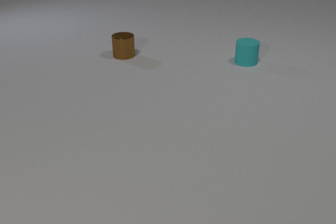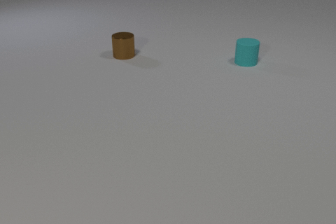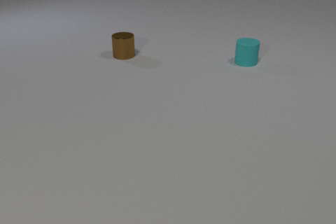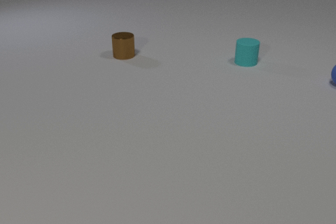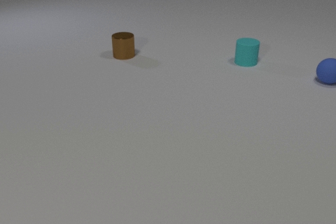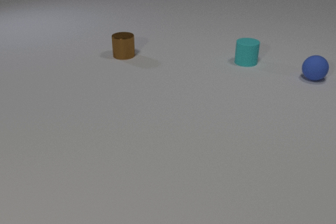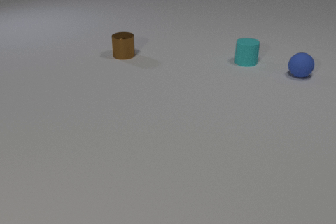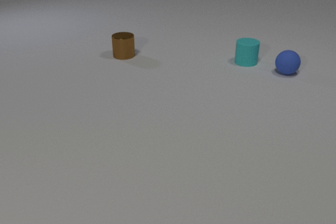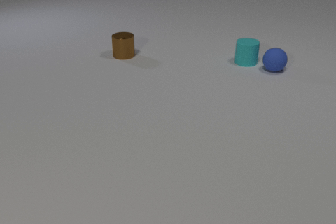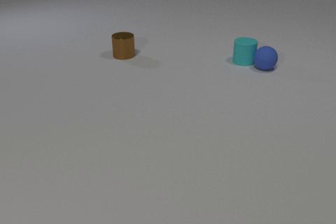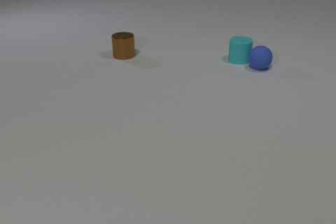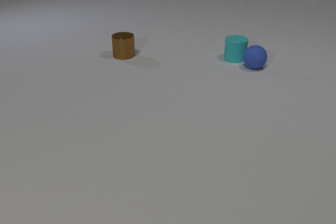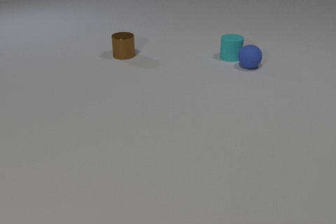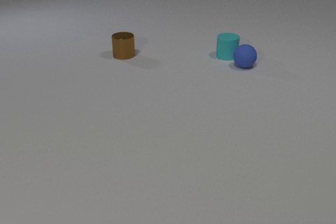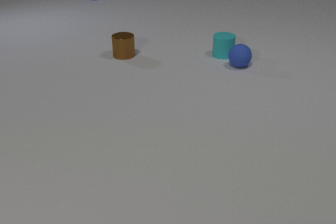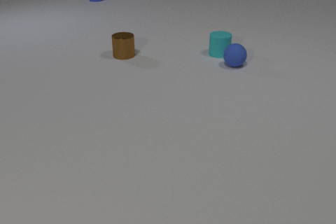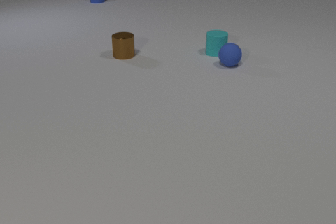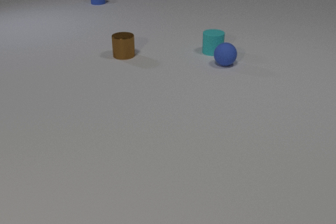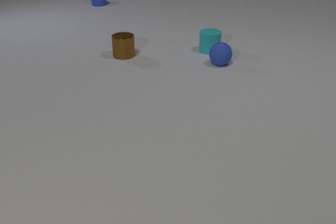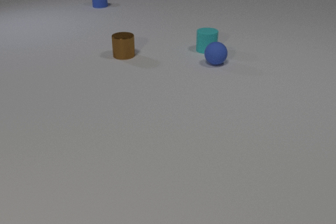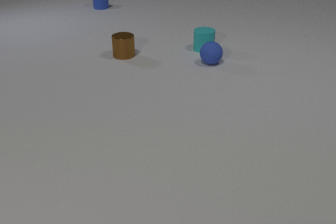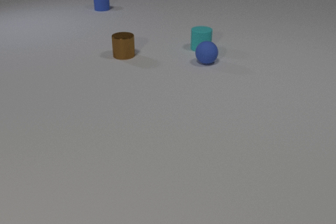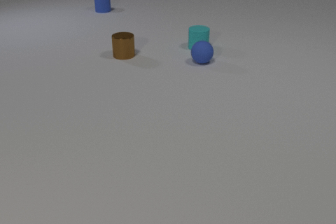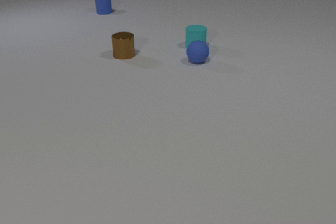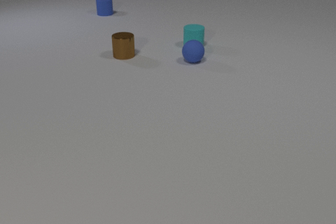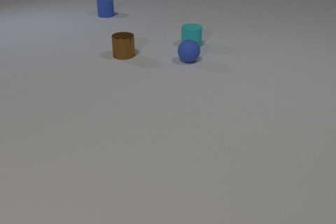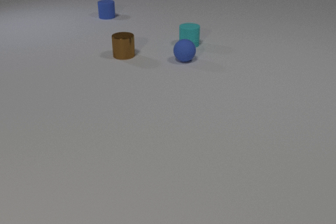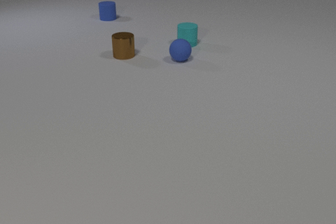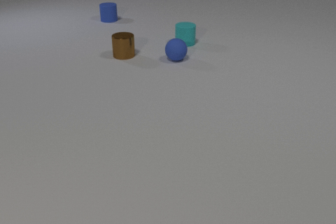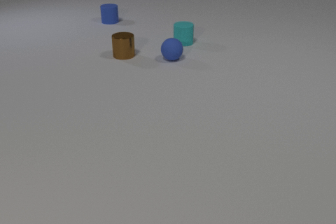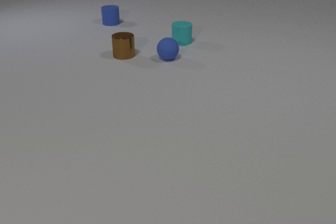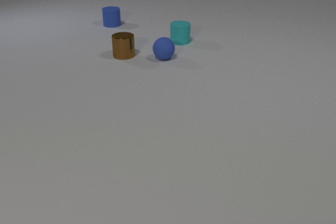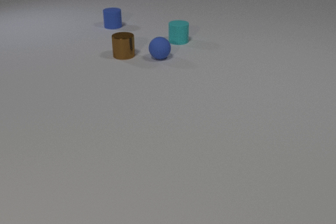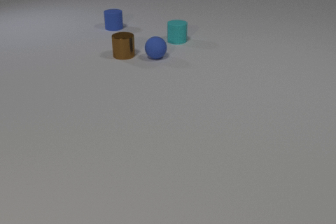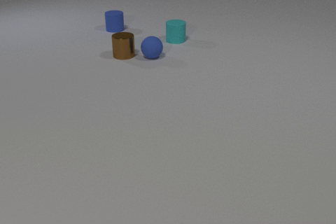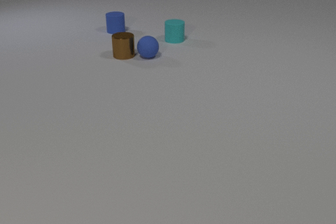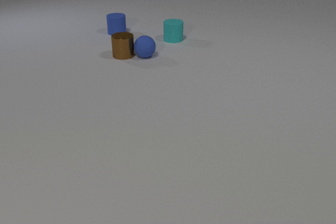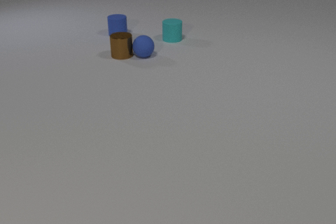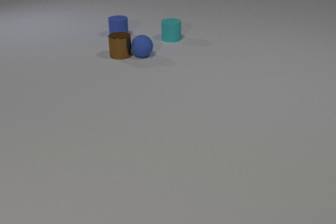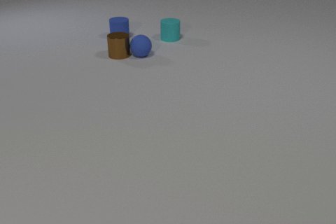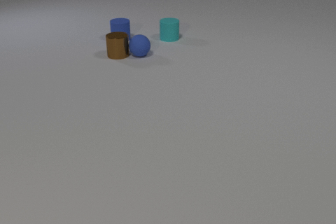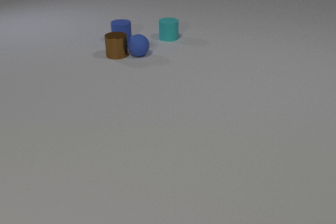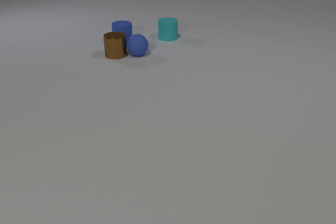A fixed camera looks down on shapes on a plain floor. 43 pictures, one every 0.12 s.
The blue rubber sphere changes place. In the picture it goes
to the left.
The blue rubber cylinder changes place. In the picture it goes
toward the camera.
0.00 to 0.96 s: The blue rubber sphere comes in at the right edge, rolls to the left.
0.96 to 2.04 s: The blue rubber sphere rolls to the left. The cyan rubber cylinder slides to the left and away from the camera. The blue rubber cylinder comes in at the top edge, slides toward the camera. The blue rubber sphere and the cyan rubber cylinder collide.
2.04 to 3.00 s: The blue rubber sphere rolls to the left. The cyan rubber cylinder slides to the left and away from the camera. The blue rubber cylinder slides toward the camera.
3.00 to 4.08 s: The blue rubber sphere rolls to the left. The cyan rubber cylinder slides to the left and away from the camera. The blue rubber cylinder slides toward the camera.
4.08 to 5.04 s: The blue rubber sphere rolls to the left and away from the camera. The cyan rubber cylinder slides to the left and away from the camera. The brown metal cylinder slides to the left. The blue rubber cylinder slides toward the camera. The blue rubber sphere and the brown metal cylinder collide.
How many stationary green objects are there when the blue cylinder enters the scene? 0.
What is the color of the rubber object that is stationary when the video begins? cyan.
What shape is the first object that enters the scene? sphere.
